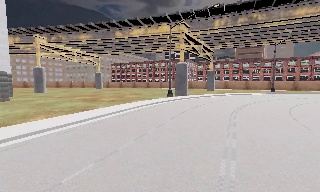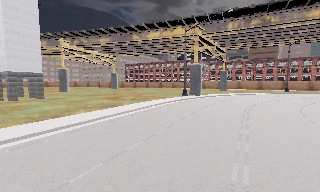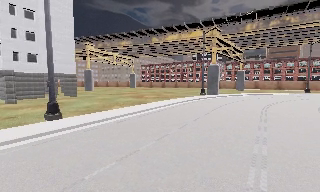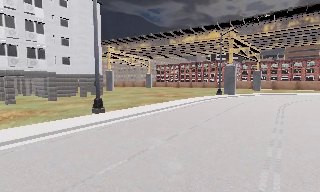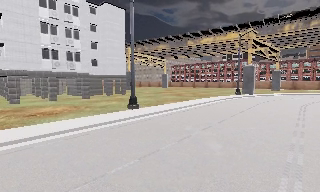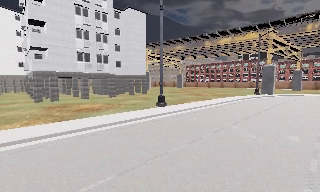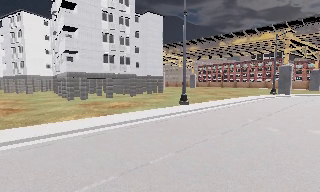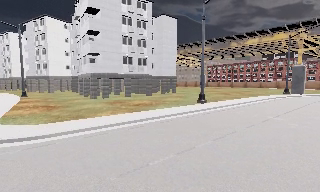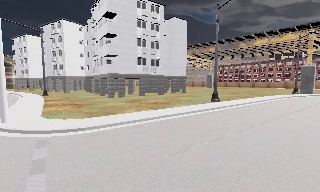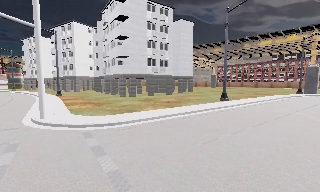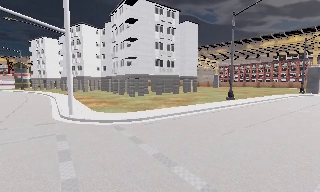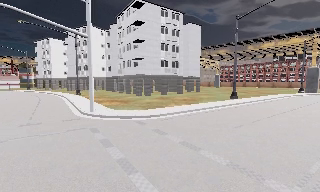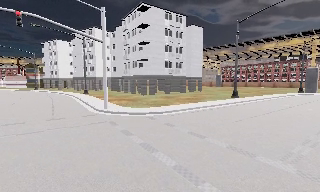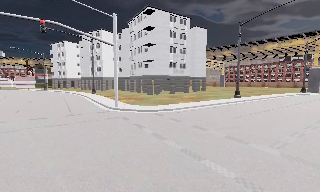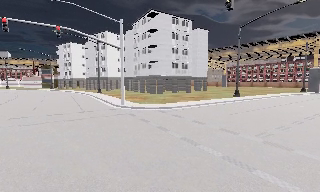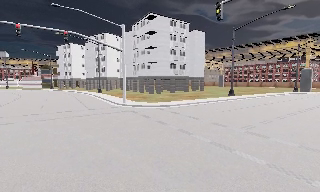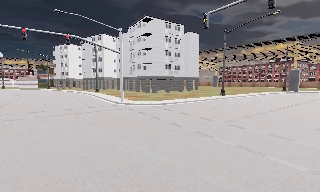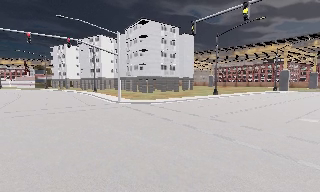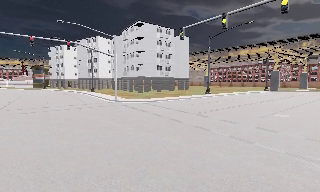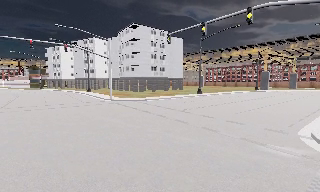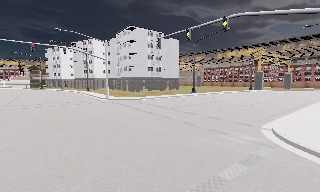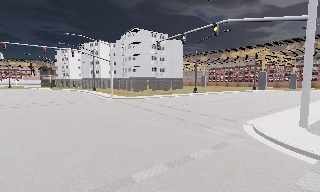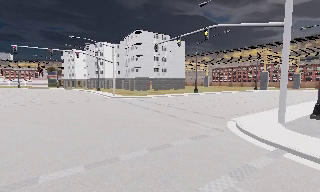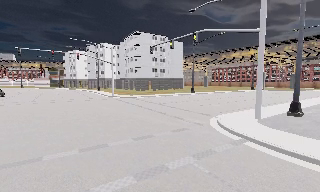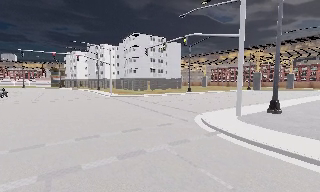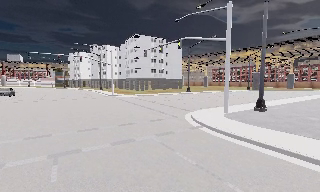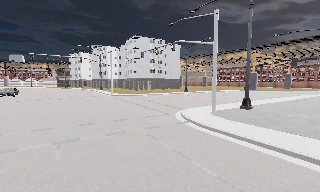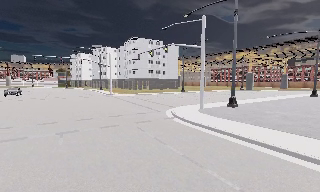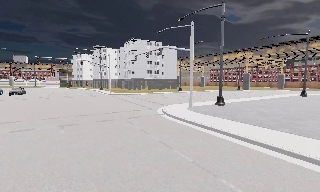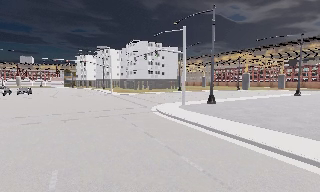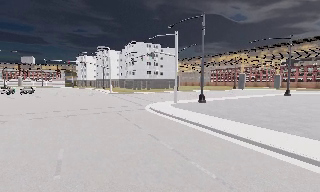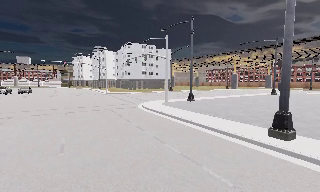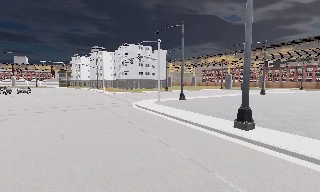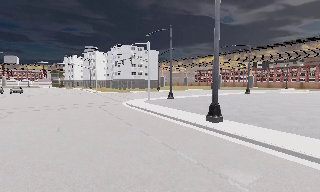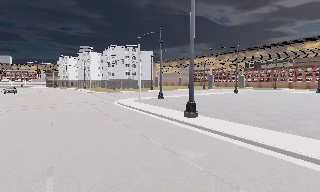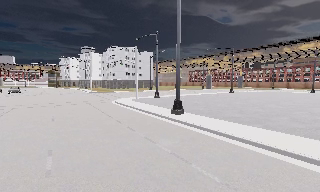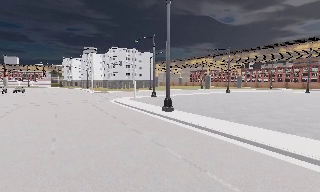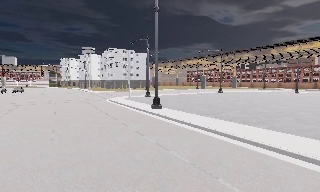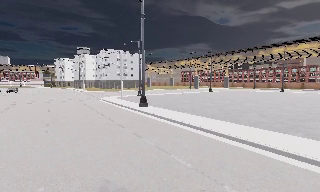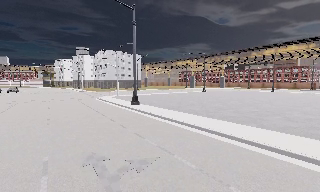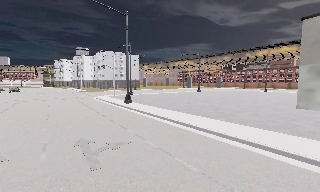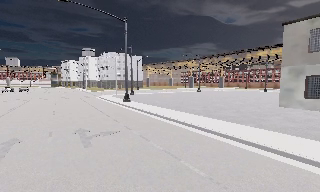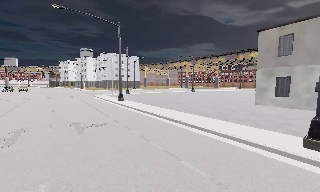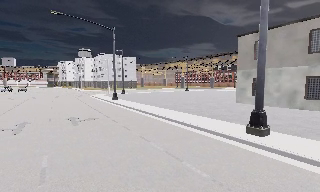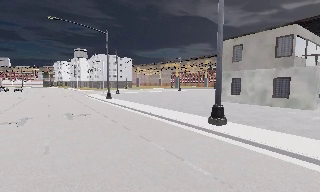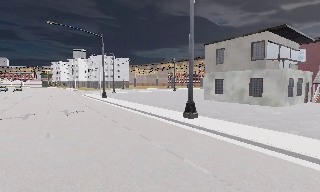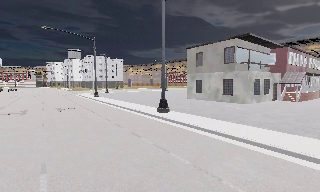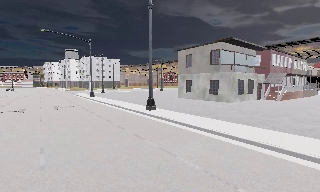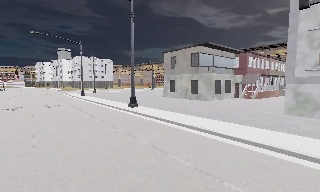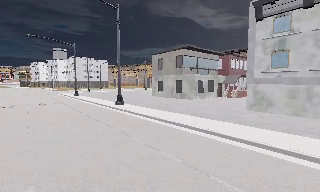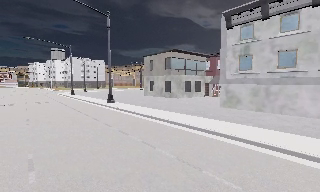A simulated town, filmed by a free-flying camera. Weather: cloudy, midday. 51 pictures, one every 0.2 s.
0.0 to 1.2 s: The camera swings to its left by about 25 degrees, and the scene slides to the right. It travels backward and to its left, about 11 m, so what stands in front gets smaller.
1.2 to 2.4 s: The camera travels backward and to its left, about 9 m, so what stands in front gets smaller.
2.4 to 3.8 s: The camera travels backward, about 9 m, so what stands in front gets smaller.
3.8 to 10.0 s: The camera travels backward and to its right, about 50 m, so what stands in front gets smaller.
The film runs backward here.
